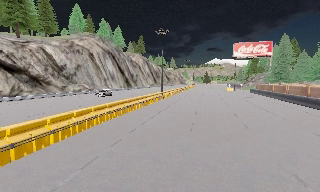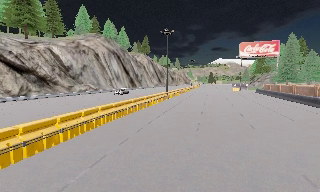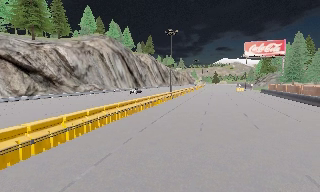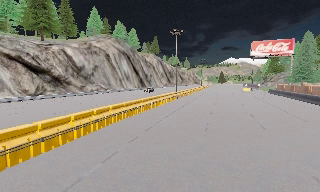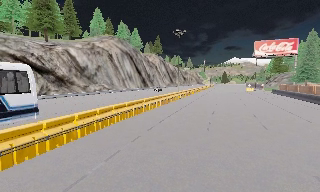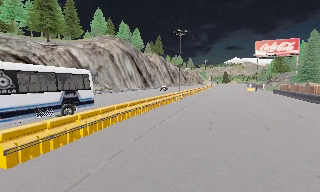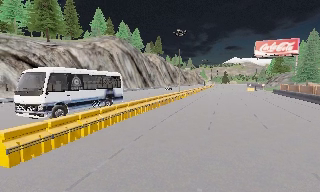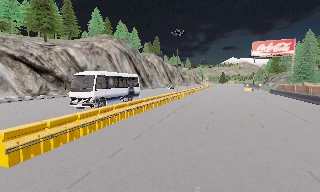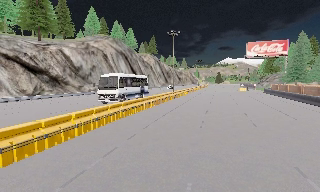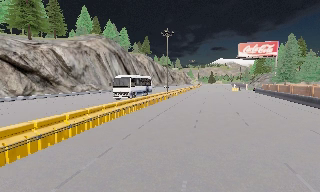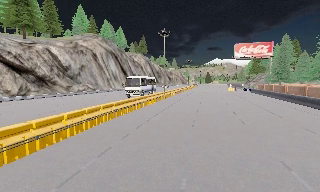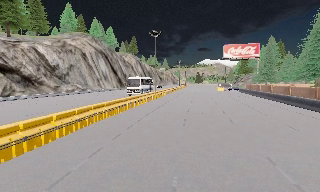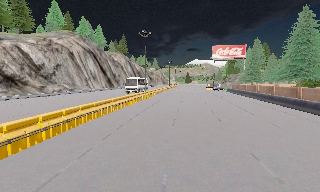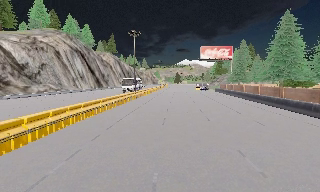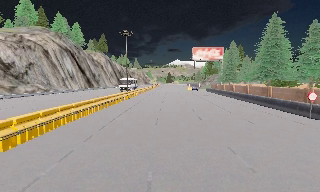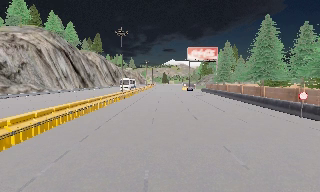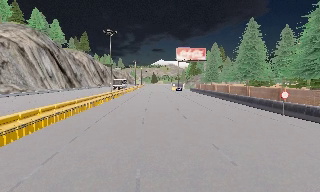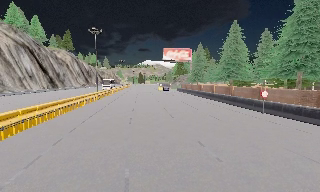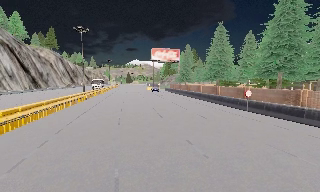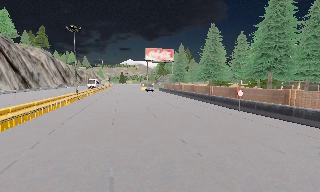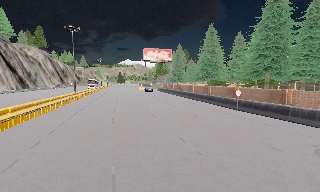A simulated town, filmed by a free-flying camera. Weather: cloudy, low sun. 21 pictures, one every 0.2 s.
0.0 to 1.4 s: The camera travels backward, about 0.5 m, so what stands in front gets smaller.
1.4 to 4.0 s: The scene slides to the left, as the camera pans about 35 degrees to its right. It travels backward, about 1.5 m.
The film runs backward here.
